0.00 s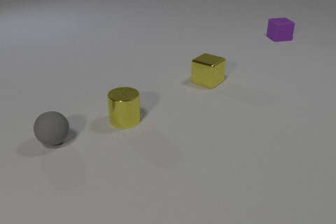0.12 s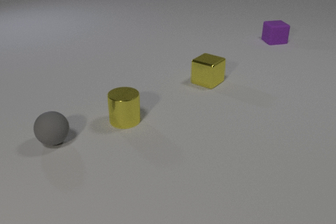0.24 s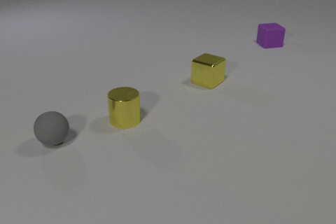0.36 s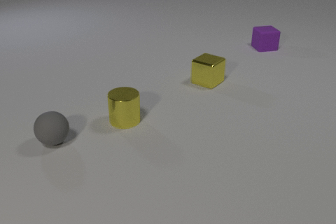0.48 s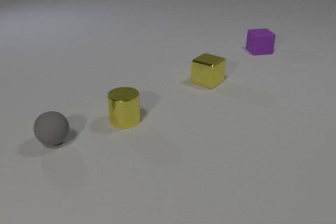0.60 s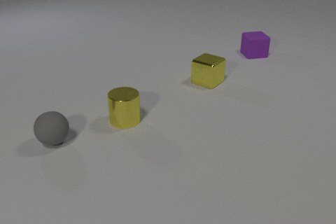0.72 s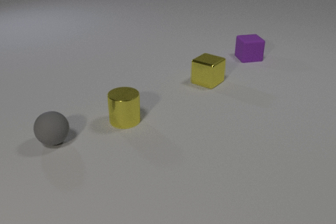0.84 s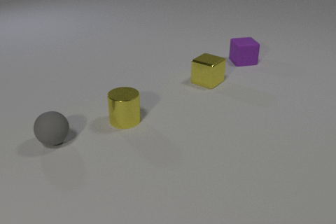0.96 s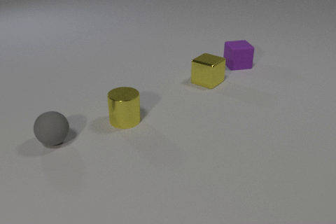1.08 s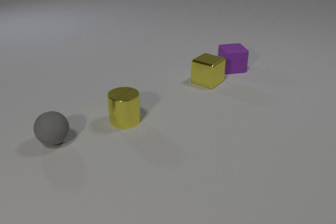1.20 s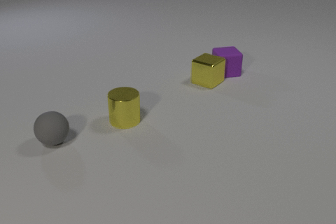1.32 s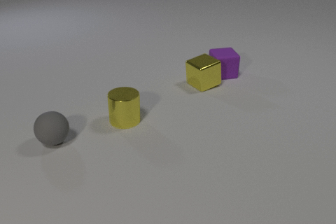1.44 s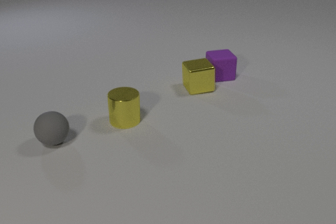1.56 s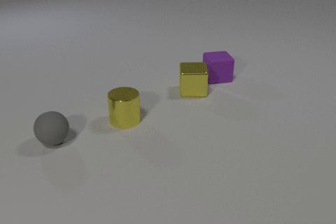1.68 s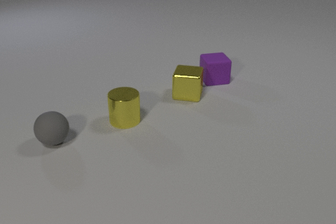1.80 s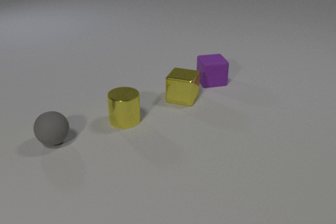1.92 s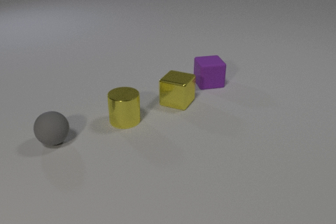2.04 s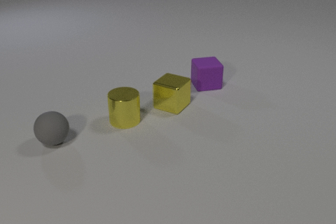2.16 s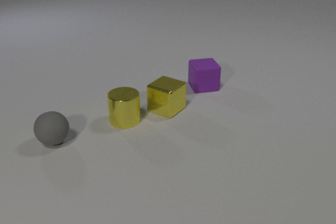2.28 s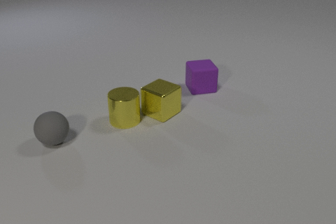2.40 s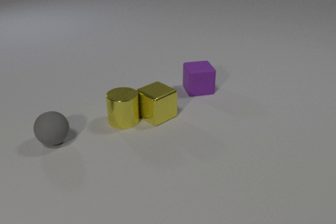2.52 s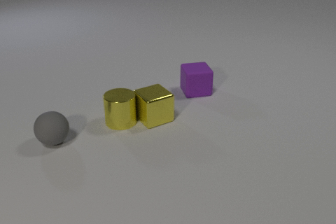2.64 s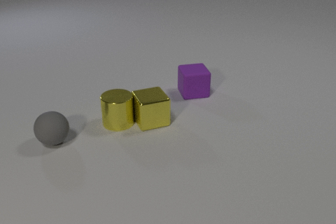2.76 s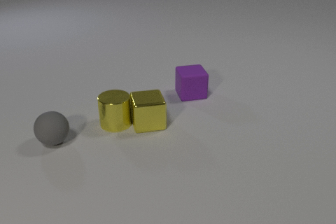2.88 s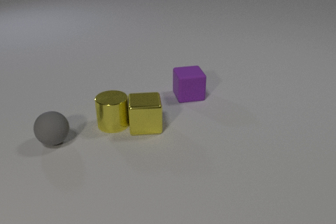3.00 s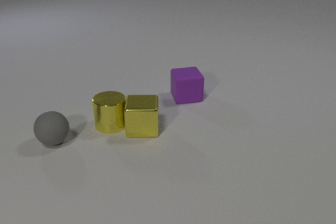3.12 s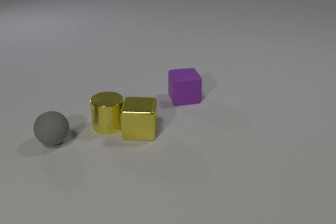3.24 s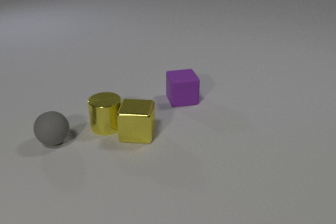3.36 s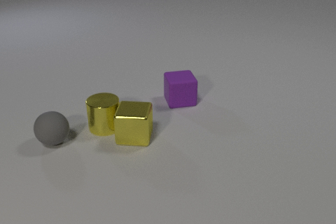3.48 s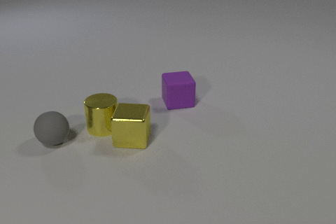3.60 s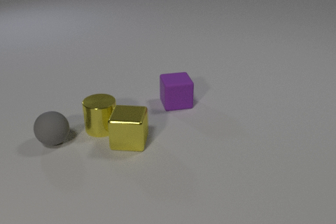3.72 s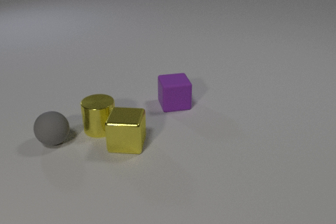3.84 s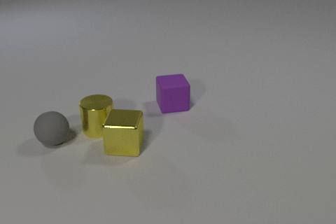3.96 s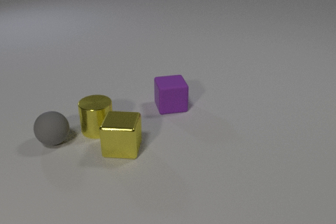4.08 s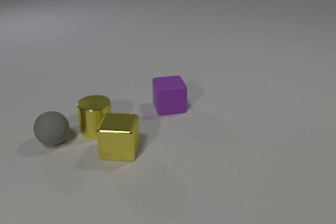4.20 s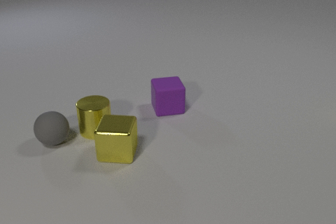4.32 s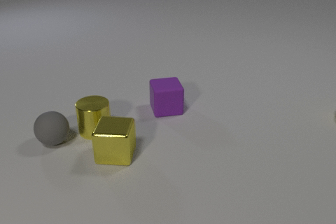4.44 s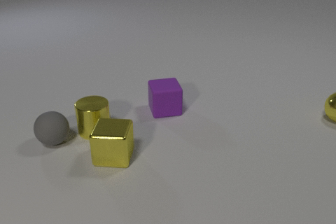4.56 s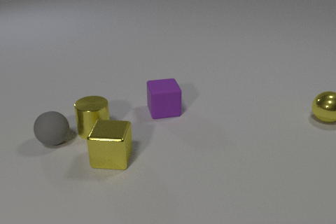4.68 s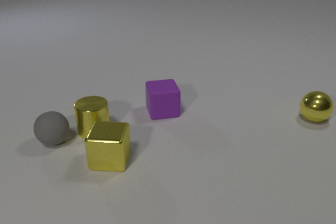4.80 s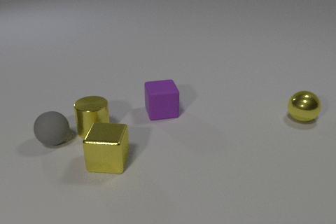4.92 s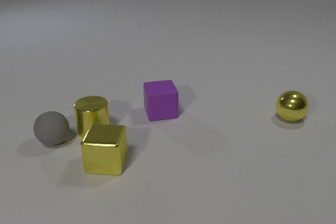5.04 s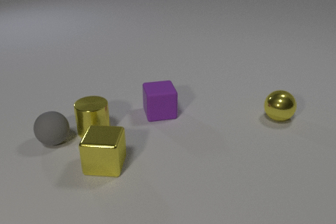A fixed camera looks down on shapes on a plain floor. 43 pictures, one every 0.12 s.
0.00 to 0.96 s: The purple rubber cube slides toward the camera and to the left.
0.96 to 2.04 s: The purple rubber cube slides toward the camera and to the left. The yellow metal cube slides toward the camera and to the left, spins so that its near face slides to the left, clockwise seen from above. The purple rubber cube and the yellow metal cube collide.
2.04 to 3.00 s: The purple rubber cube slides toward the camera and to the left. The yellow metal cube slides toward the camera and to the left, spins so that its near face slides to the left, clockwise seen from above. The yellow metal cylinder slides to the left and toward the camera. The yellow metal cube and the yellow metal cylinder collide.
3.00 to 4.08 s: The purple rubber cube slides toward the camera and to the left. The yellow metal cube slides toward the camera and to the left. The yellow metal cylinder slides to the left and toward the camera.
4.08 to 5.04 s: The purple rubber cube slides toward the camera and to the left. The yellow metal cube slides toward the camera and to the left. The yellow metal sphere comes in at the right edge, rolls to the left.
What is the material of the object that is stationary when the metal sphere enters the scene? rubber.
What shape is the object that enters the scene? sphere.
Are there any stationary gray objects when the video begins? yes.
